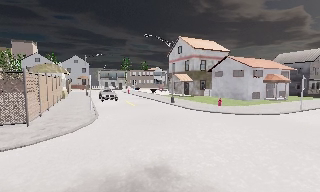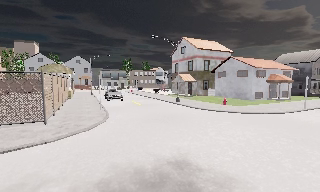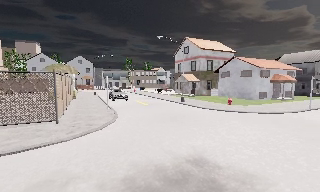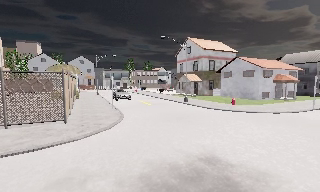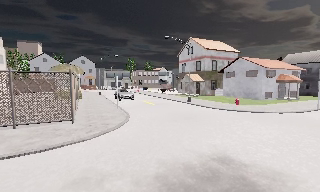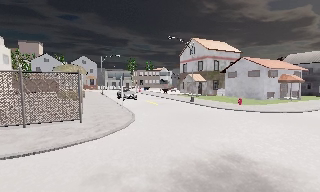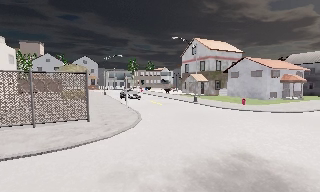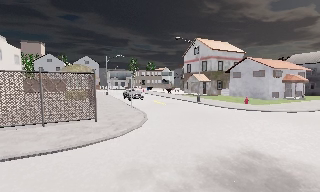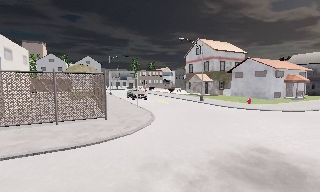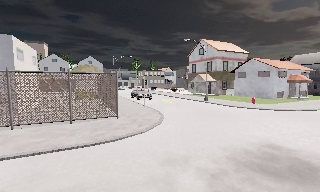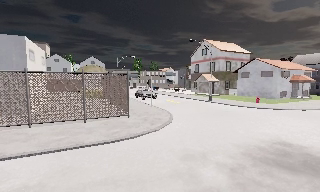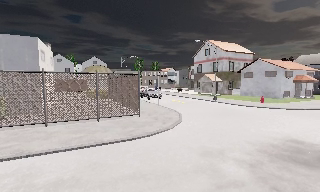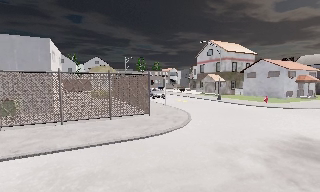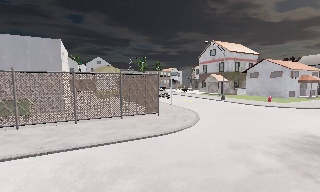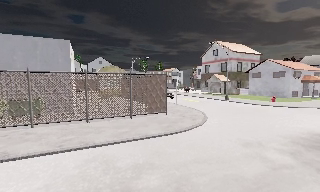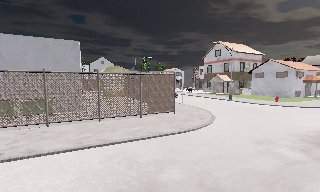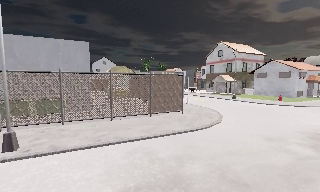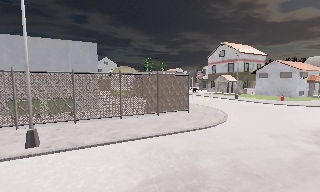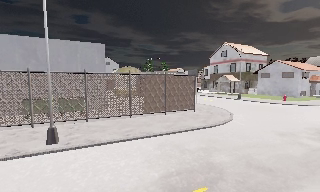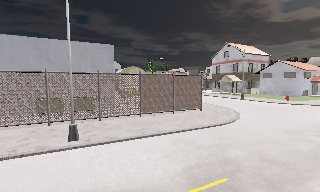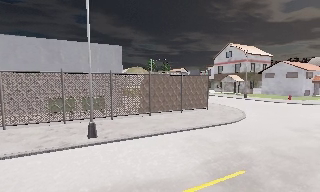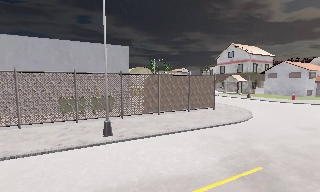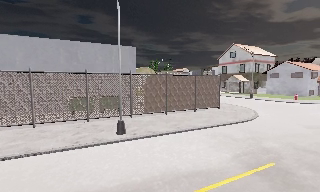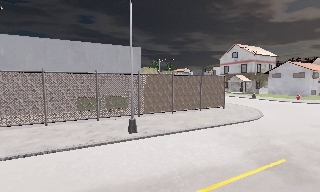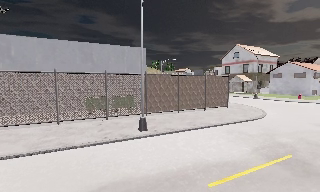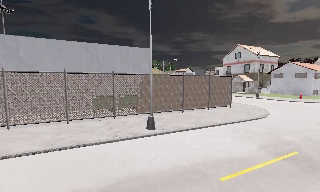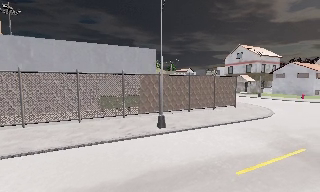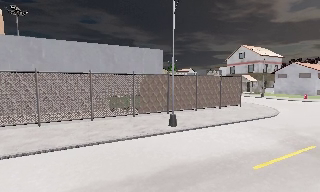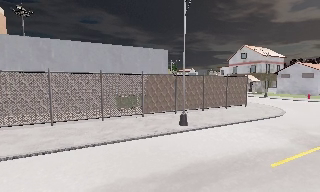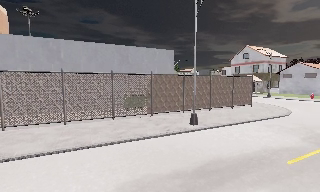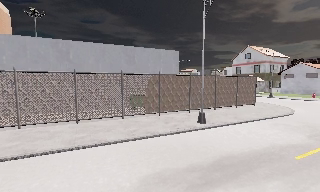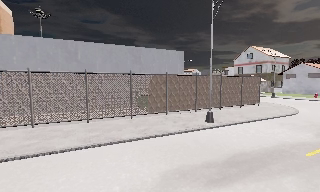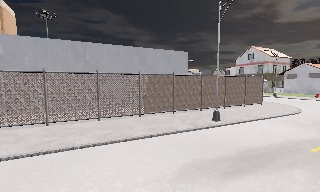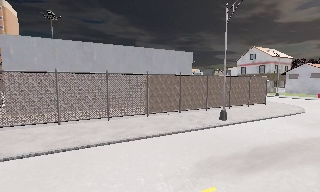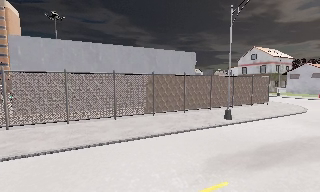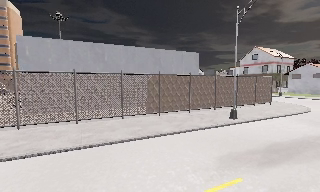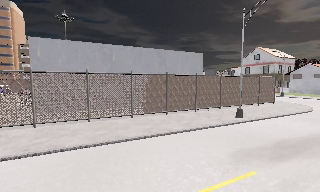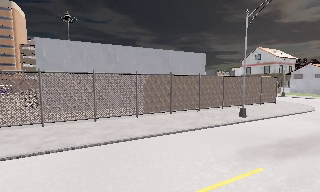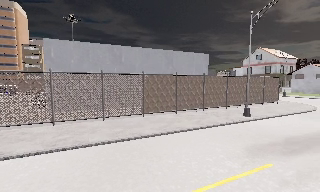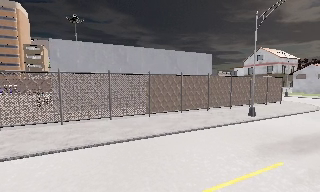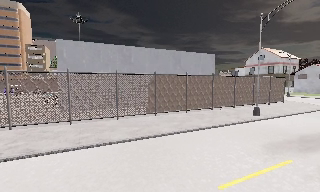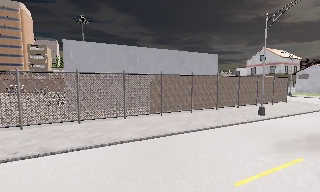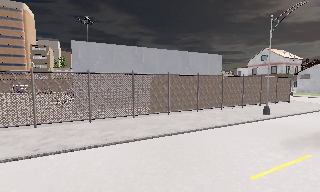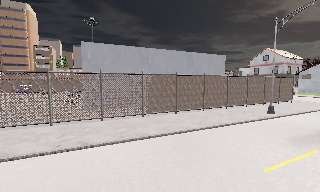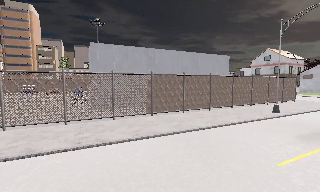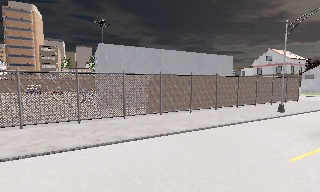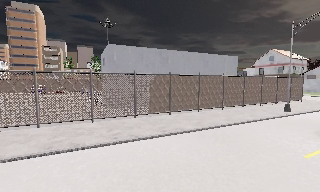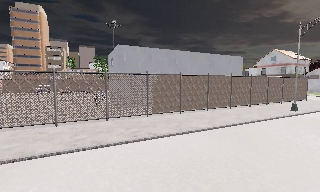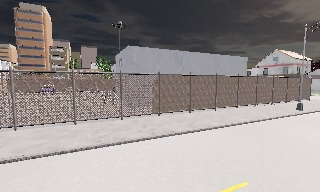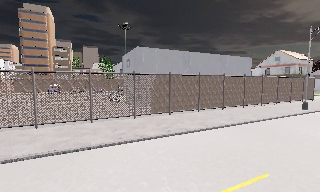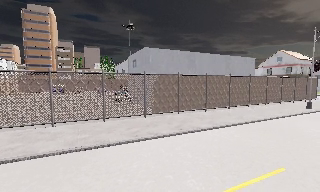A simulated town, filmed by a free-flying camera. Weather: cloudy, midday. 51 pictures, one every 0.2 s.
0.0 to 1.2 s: The camera travels to its left, about 3 m, so close, fixed things drift to the right. It loses speed.
1.2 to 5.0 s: The camera travels to its left and backward, about 13 m, so close, fixed things drift to the right.
5.0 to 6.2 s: The camera travels to its left, about 4 m, so close, fixed things drift to the right.
6.2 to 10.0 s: The camera travels to its left and backward, about 12 m, so close, fixed things drift to the right.
The film runs backward here.
